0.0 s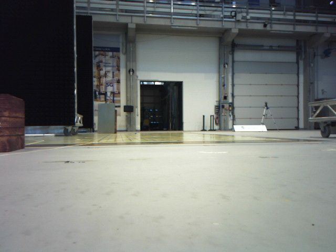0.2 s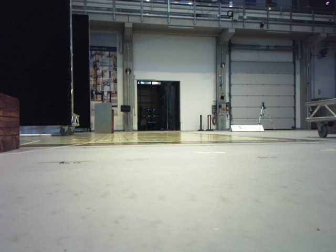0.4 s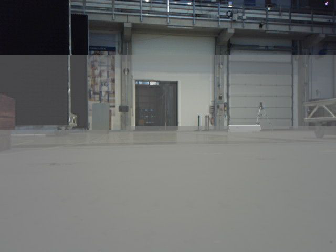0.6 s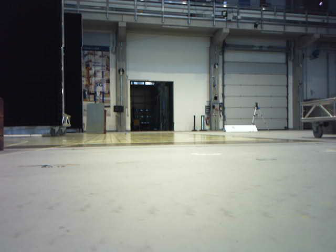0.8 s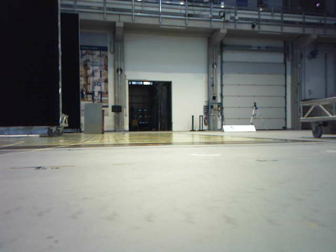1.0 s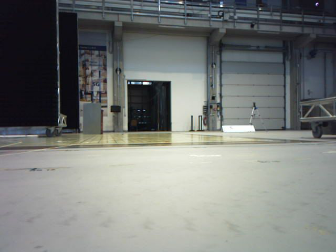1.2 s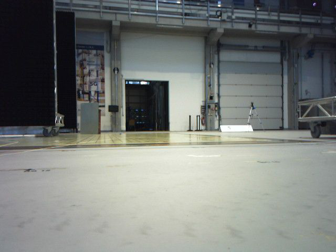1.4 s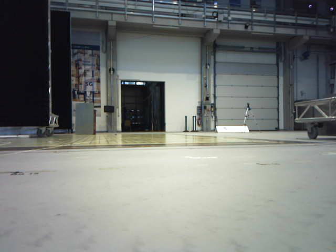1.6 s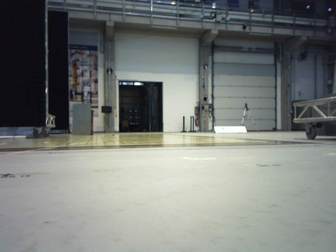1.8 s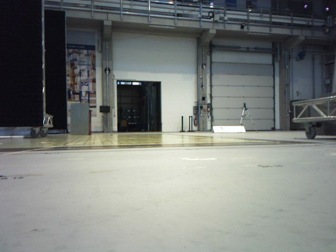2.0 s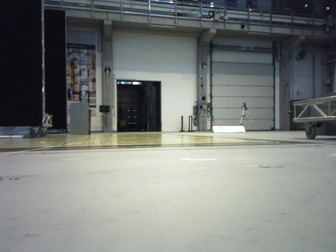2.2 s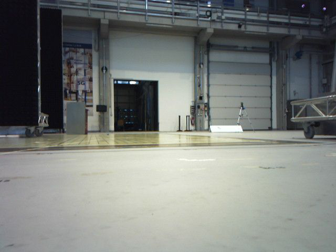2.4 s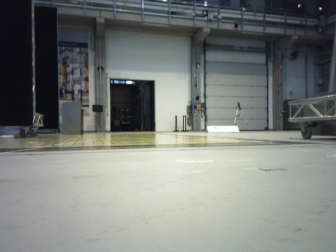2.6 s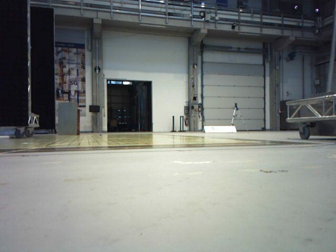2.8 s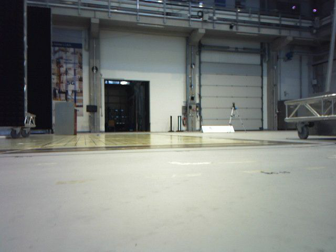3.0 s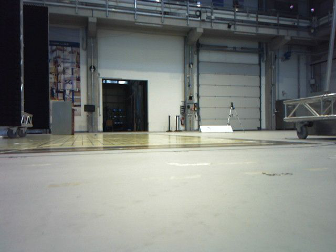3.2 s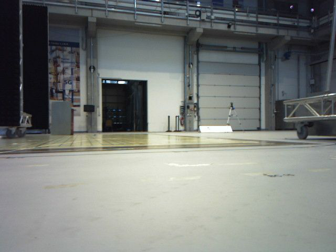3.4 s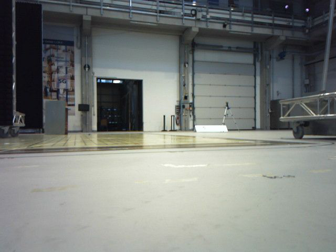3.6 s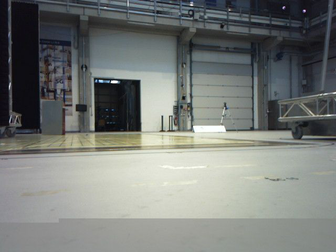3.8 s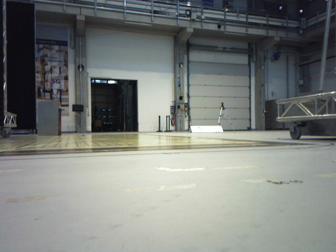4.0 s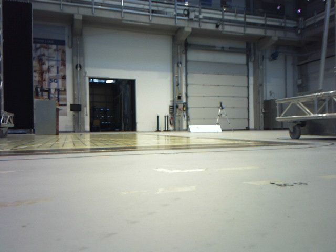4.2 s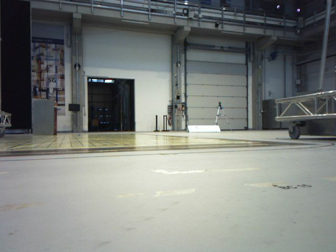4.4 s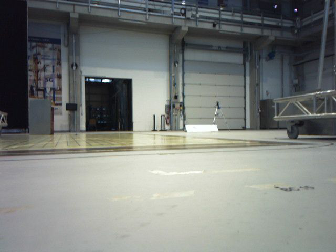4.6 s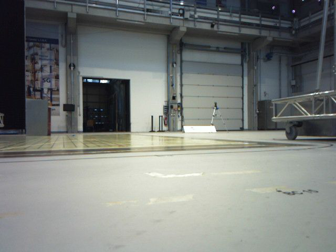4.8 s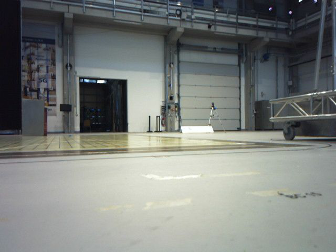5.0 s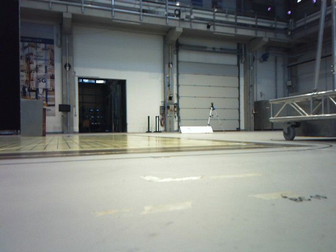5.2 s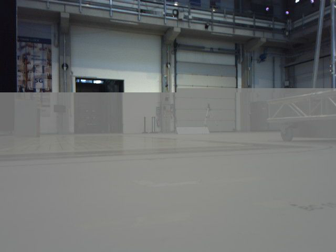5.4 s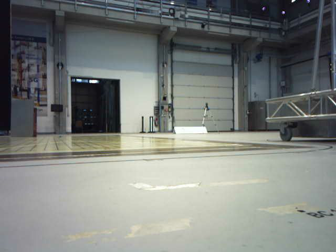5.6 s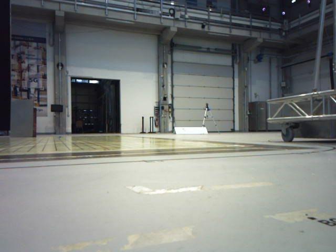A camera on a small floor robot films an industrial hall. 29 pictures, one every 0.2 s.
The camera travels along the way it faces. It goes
forward.
0.0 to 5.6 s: The scene slides to the left, as the camera pans about 10 degrees to its right. It travels forward, about 1.2 m, so what stands in front looms larger.
The film runs forward here.
